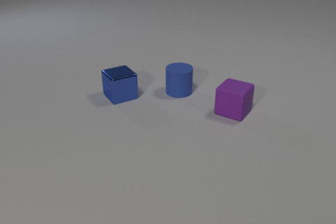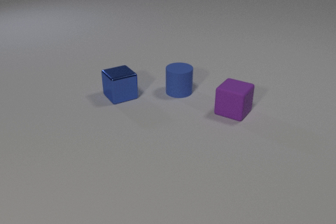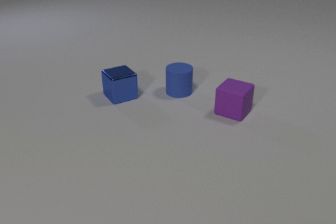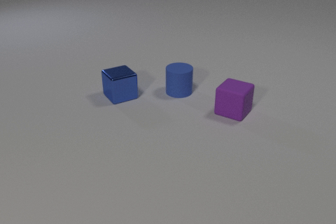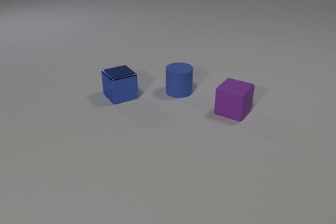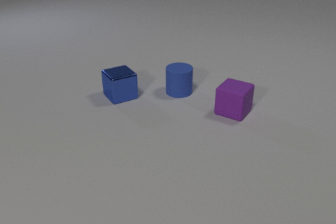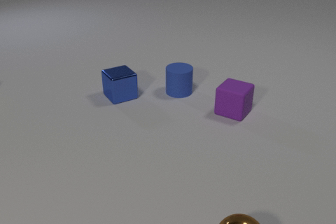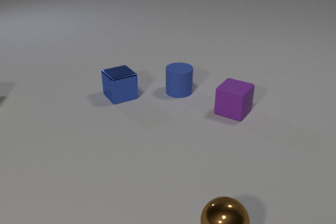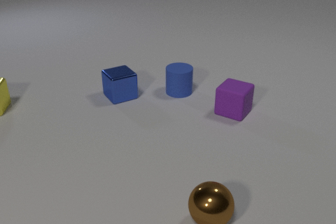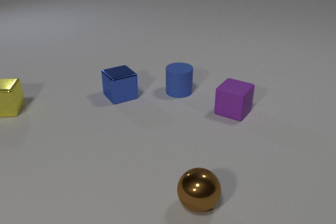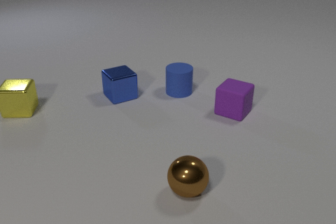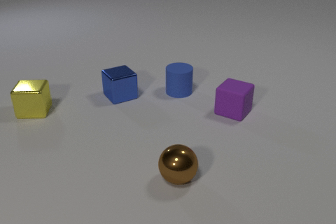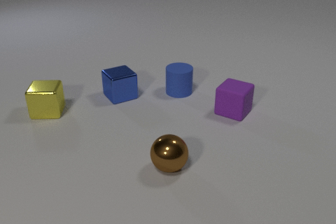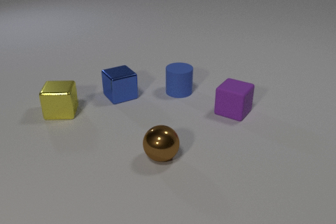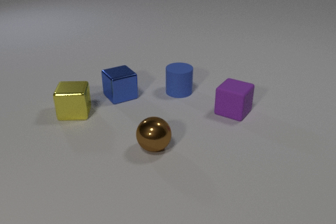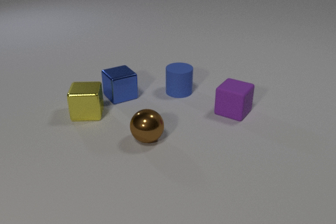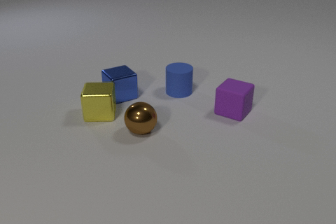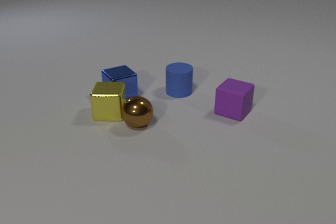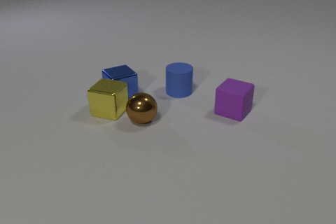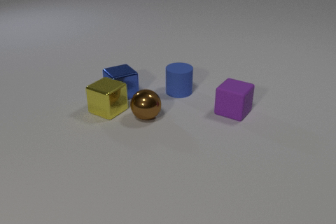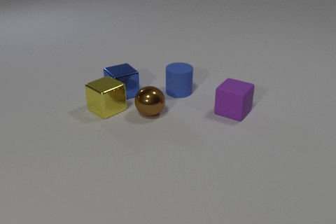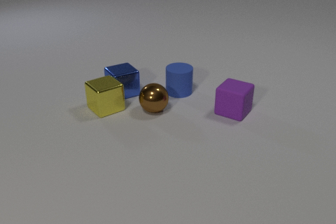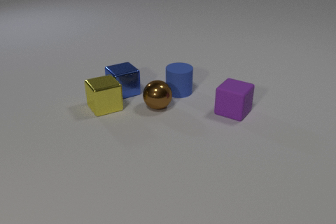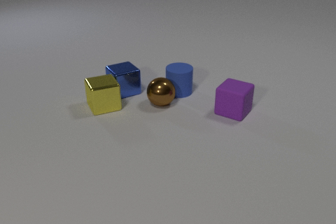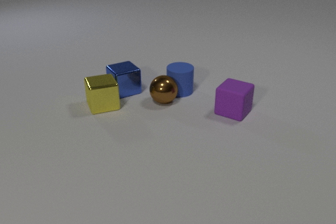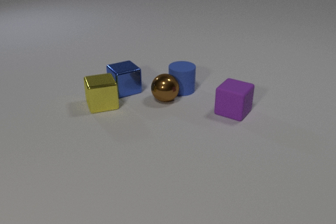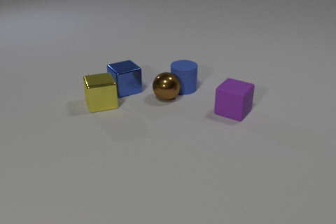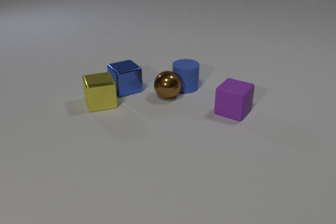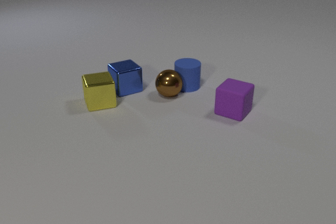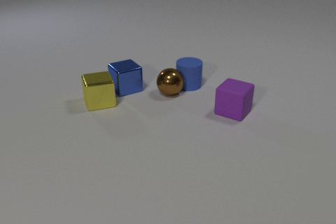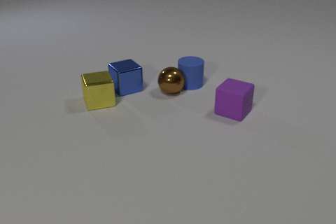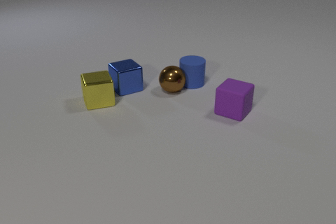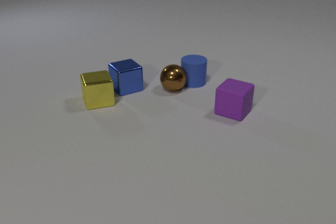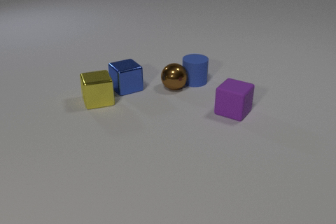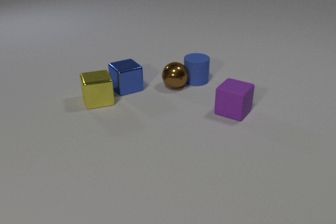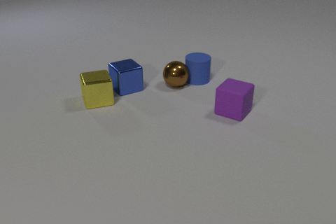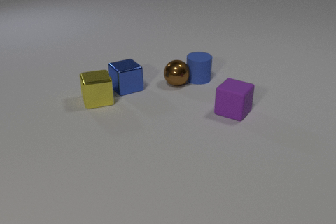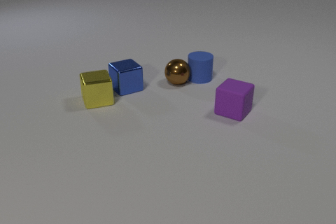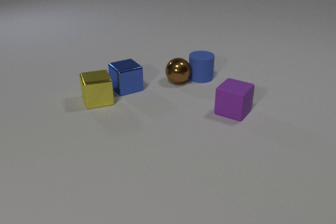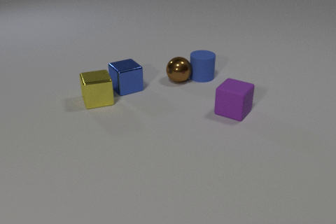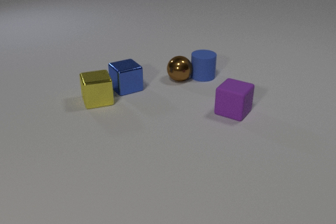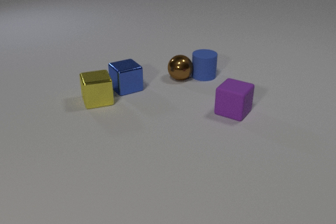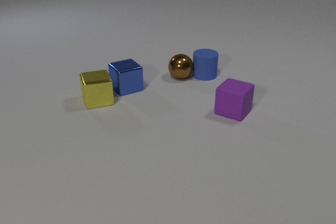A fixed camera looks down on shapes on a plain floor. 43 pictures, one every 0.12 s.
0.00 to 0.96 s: The brown metal sphere comes in at the bottom edge, rolls away from the camera and to the left. The yellow metal cube comes in at the left edge, slides to the right.
0.96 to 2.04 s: The brown metal sphere rolls away from the camera and to the left. The yellow metal cube slides to the right. The brown metal sphere and the yellow metal cube collide.
2.04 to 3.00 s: The brown metal sphere rolls away from the camera and to the right. The yellow metal cube slides away from the camera, spins clockwise seen from above by about 75 degrees, its near face sliding to the left. The blue metal cube slides away from the camera. The yellow metal cube and the blue metal cube collide. The brown metal sphere and the blue rubber cylinder collide.
3.00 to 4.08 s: The brown metal sphere rolls away from the camera. The yellow metal cube slides away from the camera. The blue rubber cylinder slides away from the camera and to the right.
4.08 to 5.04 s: The brown metal sphere rolls away from the camera. The blue rubber cylinder slides away from the camera and to the right.
What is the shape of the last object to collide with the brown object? cylinder.
How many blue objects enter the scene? 0.
What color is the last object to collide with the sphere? blue.
